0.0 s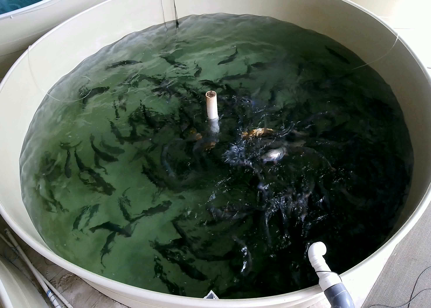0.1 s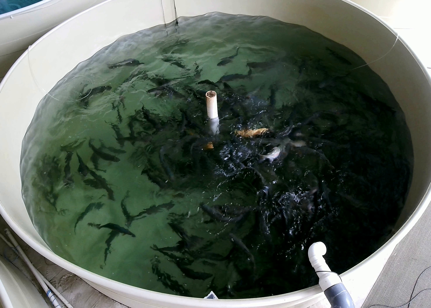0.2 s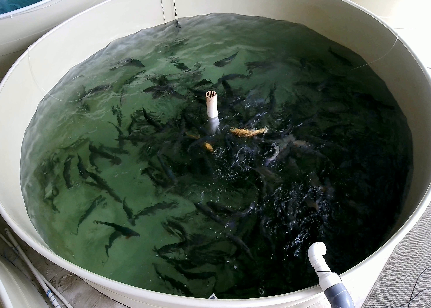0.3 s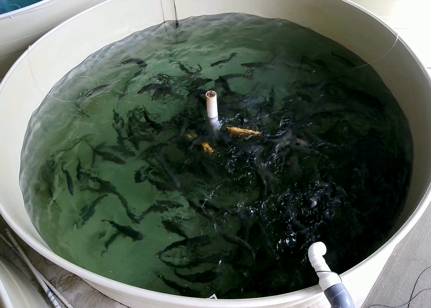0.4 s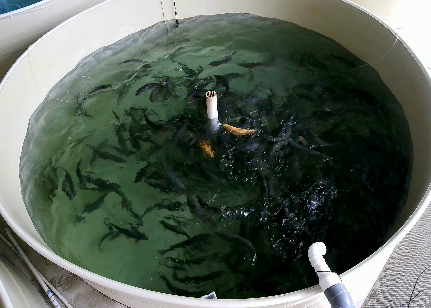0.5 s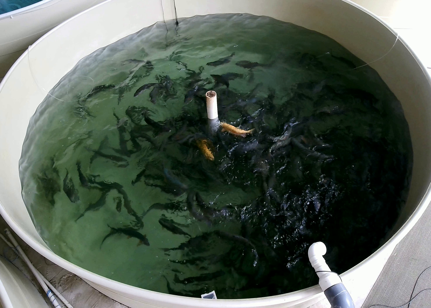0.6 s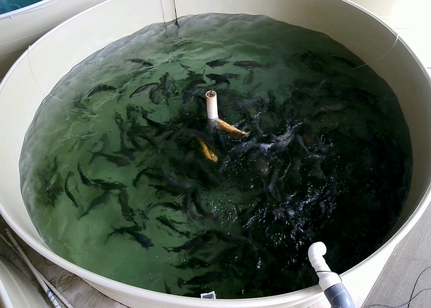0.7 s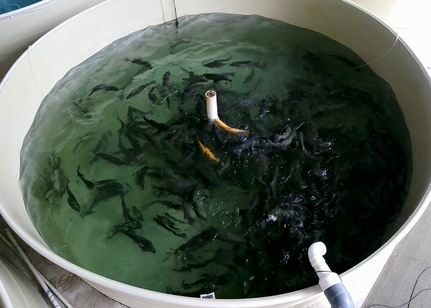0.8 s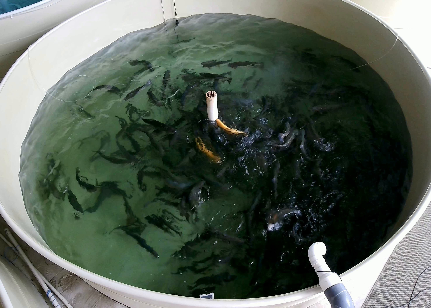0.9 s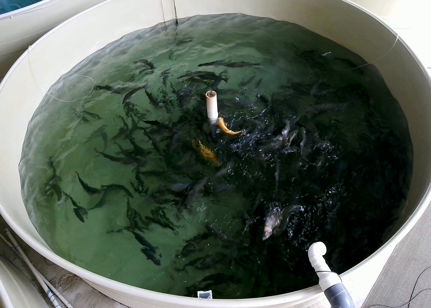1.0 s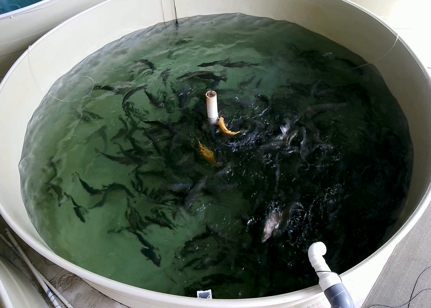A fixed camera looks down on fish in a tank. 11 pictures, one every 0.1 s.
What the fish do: Weak feeding.
